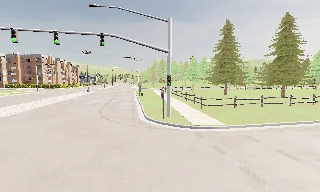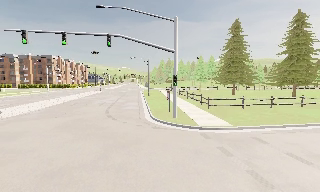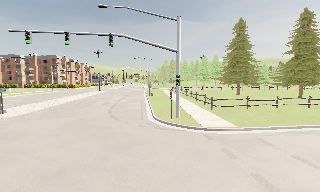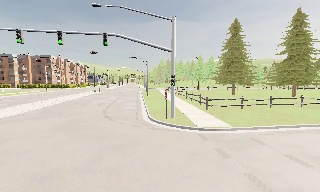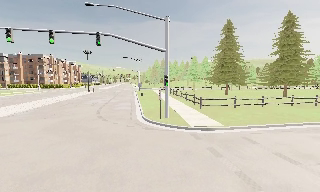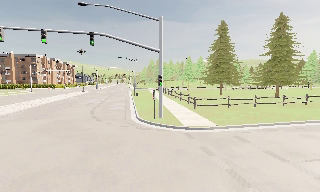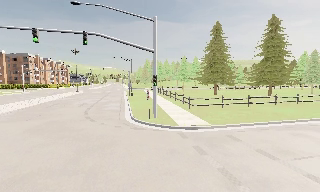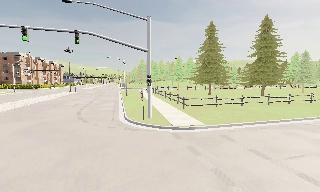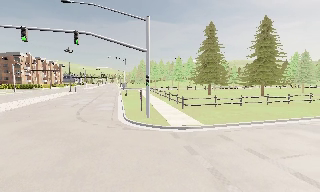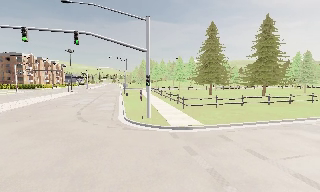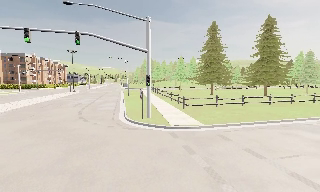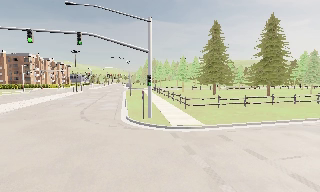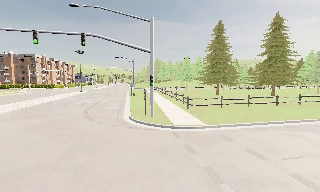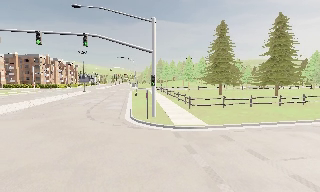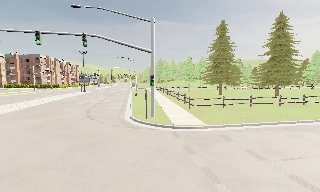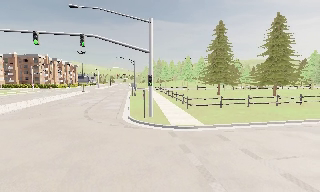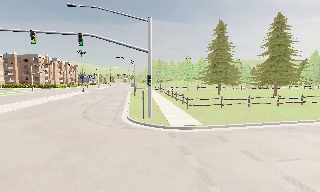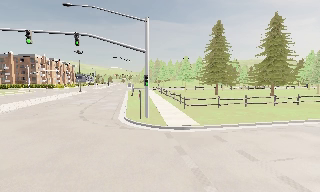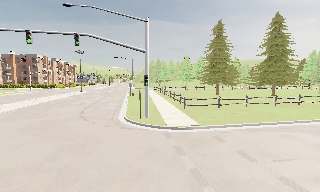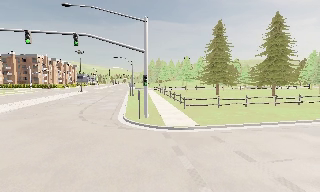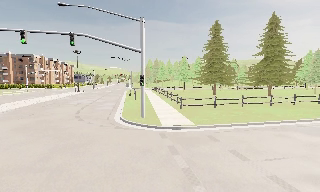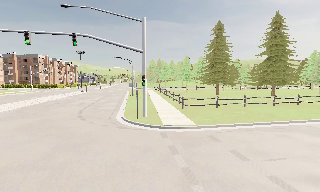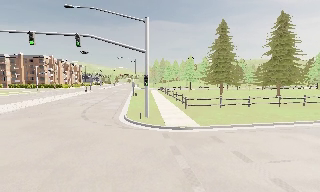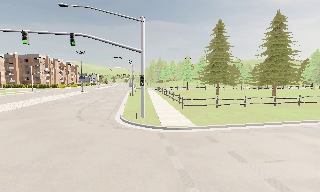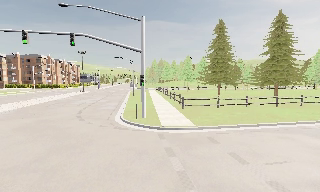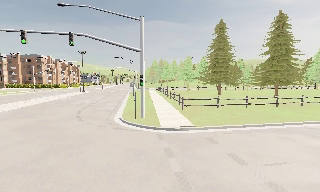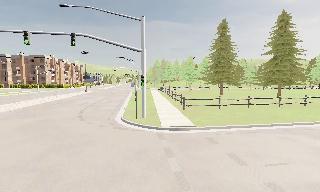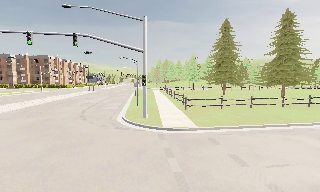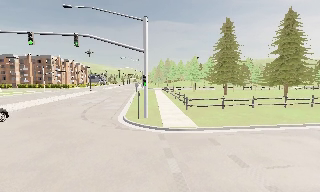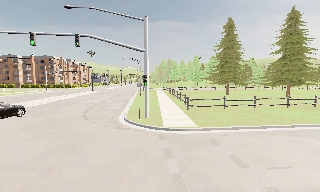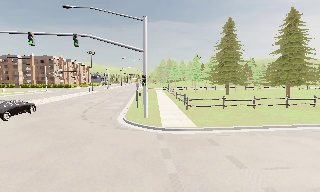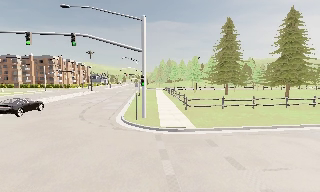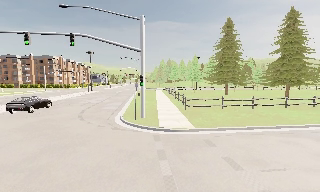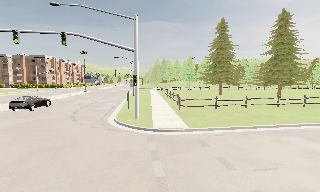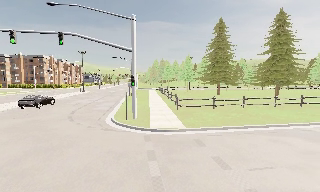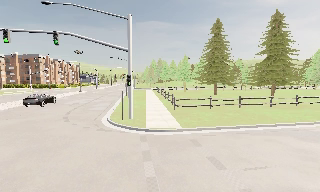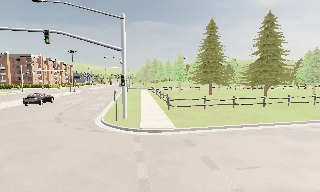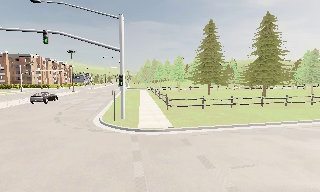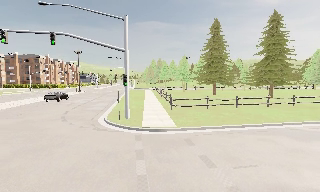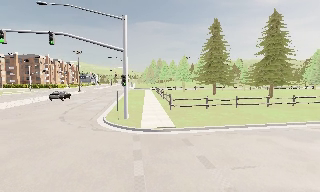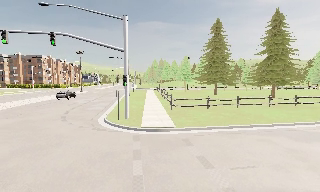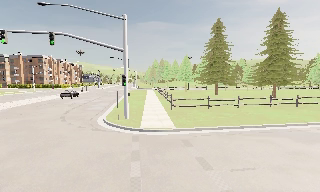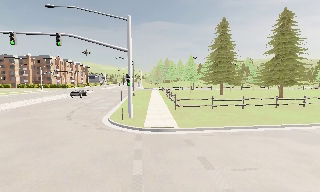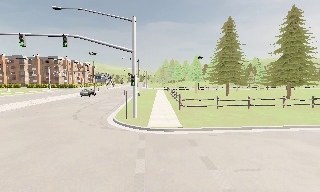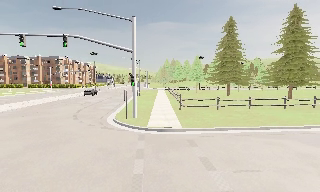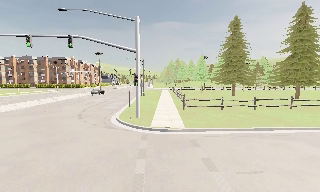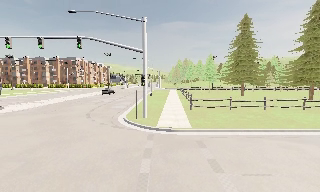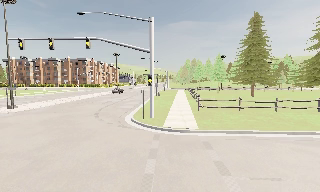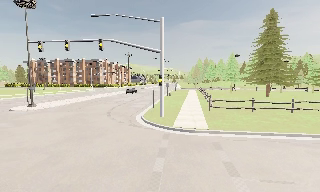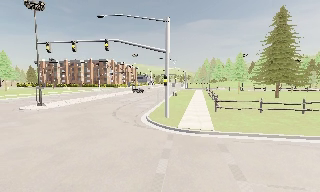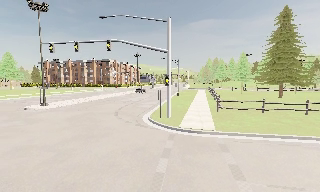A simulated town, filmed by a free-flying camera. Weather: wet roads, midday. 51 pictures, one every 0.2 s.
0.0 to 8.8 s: The camera travels to its right, about 4 m, so close, fixed things drift to the left.
8.8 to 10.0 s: The camera swings to its left by about 15 degrees, and the scene slides to the right. It travels to its right, about 0.5 m.
The film runs forward here.
